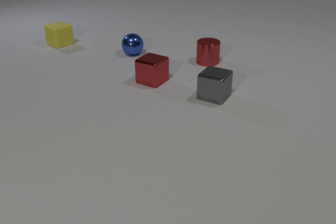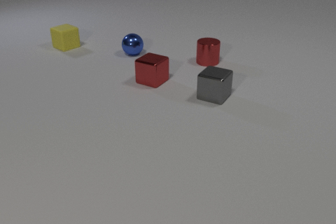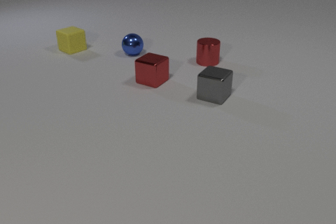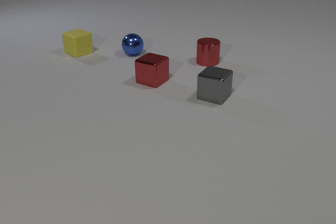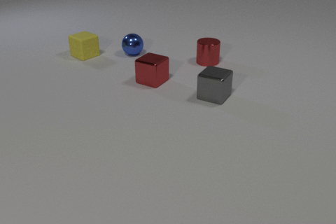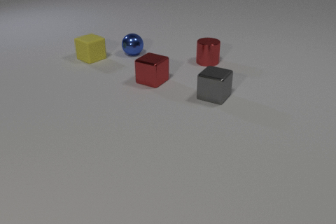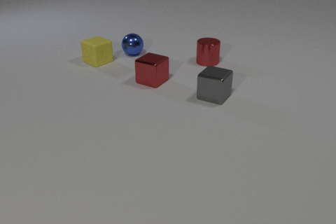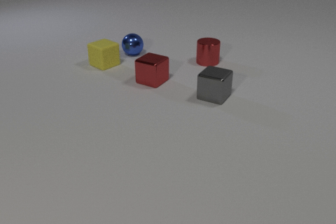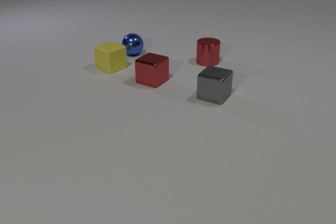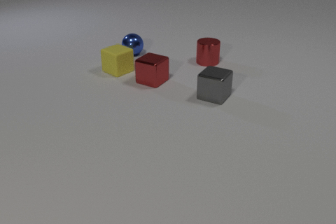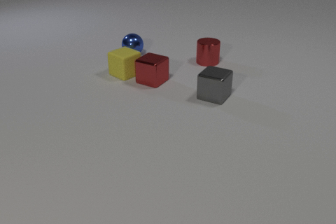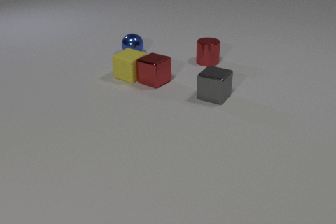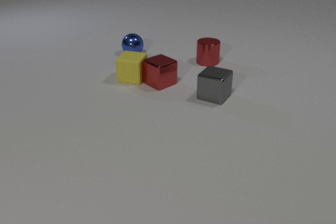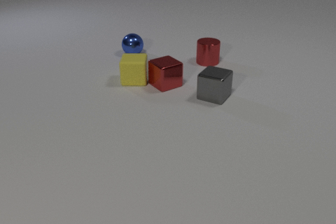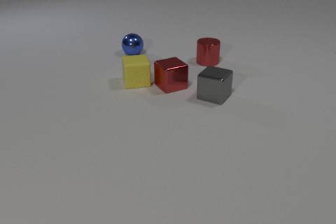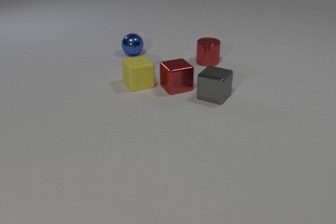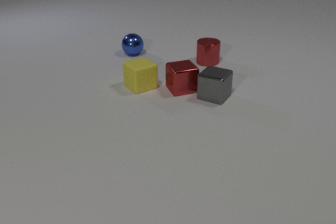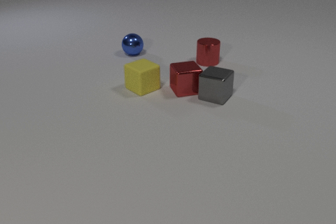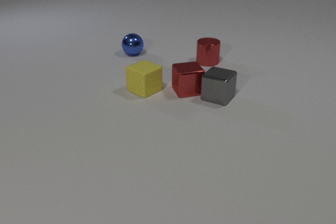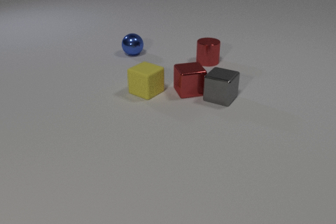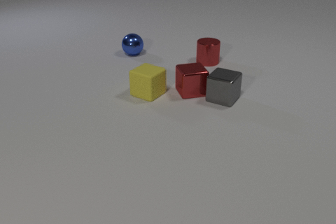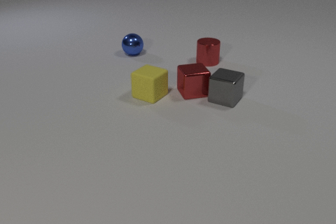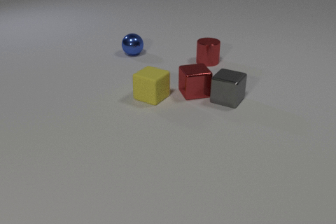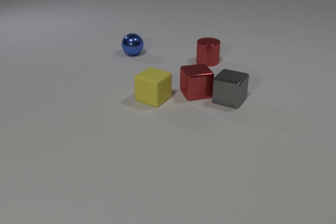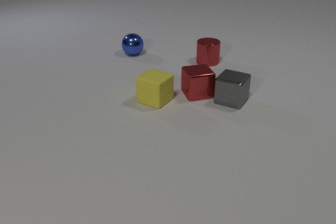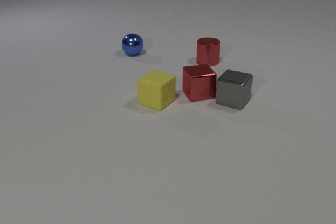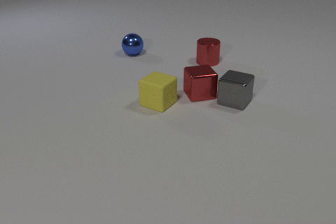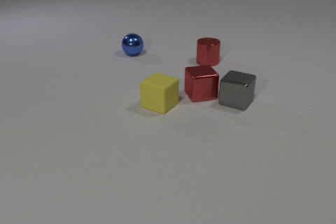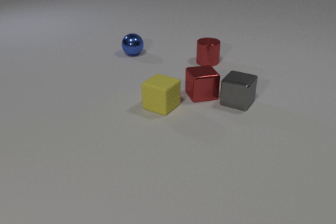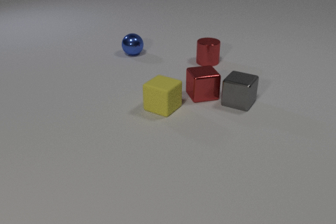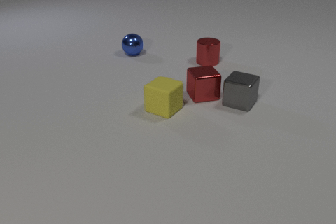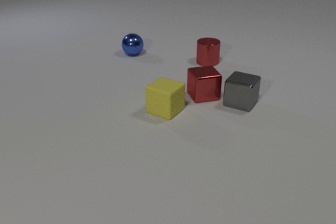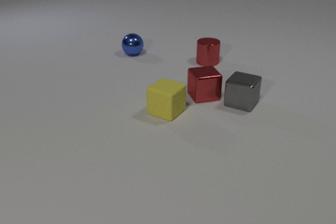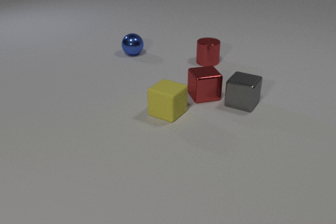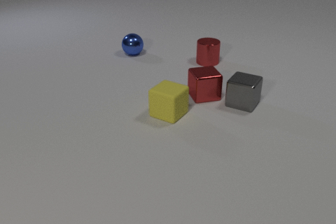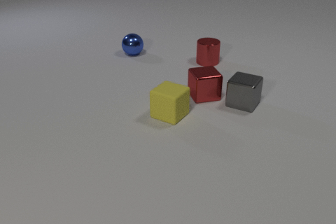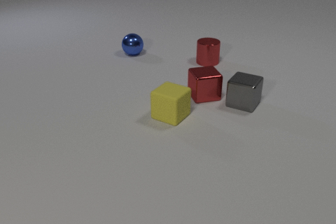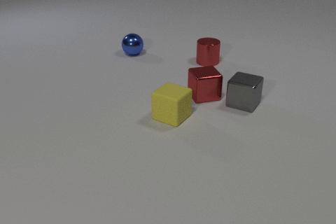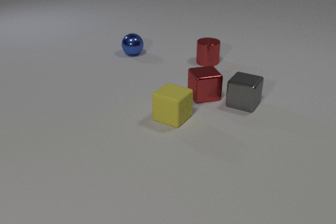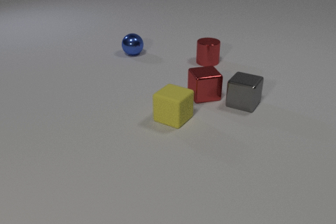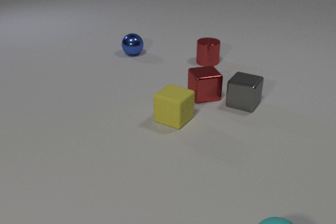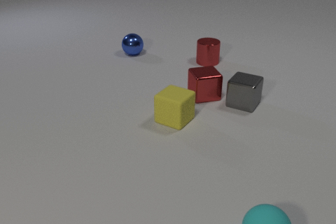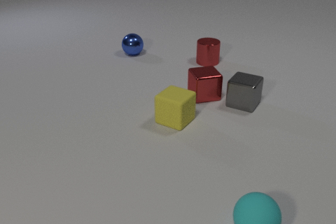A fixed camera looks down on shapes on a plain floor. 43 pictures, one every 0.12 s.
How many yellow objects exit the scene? 0.
What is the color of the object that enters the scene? cyan.
What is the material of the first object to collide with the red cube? rubber.
0.00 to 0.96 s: The yellow rubber cube slides toward the camera and to the right.
0.96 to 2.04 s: The yellow rubber cube slides toward the camera and to the right, spins so that its near face slides to the right, counterclockwise seen from above. The red metal cube slides to the right and toward the camera, spins so that its near face slides to the left, clockwise seen from above. The yellow rubber cube and the red metal cube collide. The red metal cube and the gray metal cube collide.
2.04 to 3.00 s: The yellow rubber cube slides toward the camera and to the right. The red metal cube slides to the right and toward the camera. The gray metal cube slides to the right.
3.00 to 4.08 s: The yellow rubber cube slides toward the camera and to the right. The red metal cube slides to the right. The gray metal cube slides to the right.
4.08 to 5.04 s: The yellow rubber cube slides toward the camera and to the right. The cyan rubber sphere comes in at the bottom edge, rolls away from the camera and to the left.
